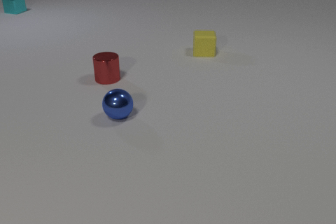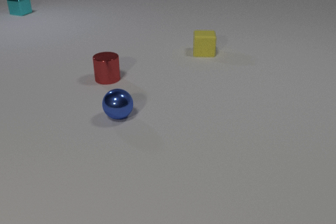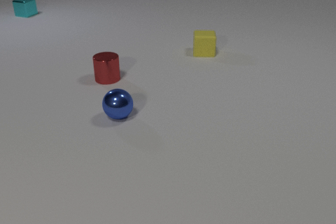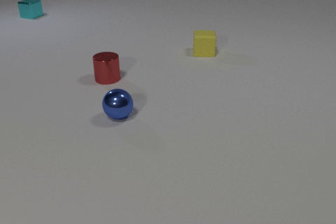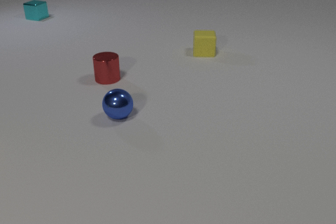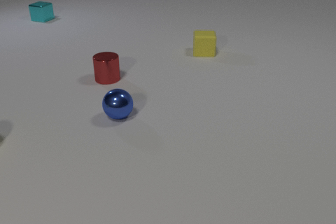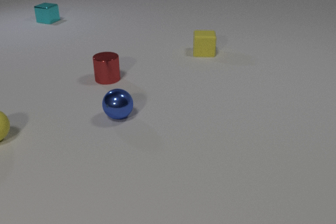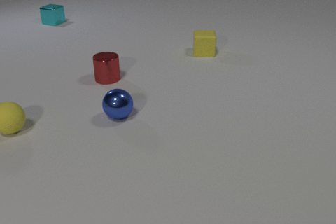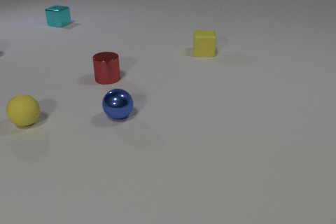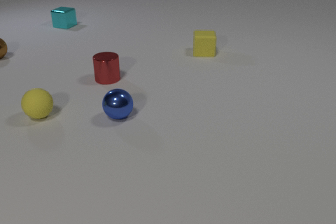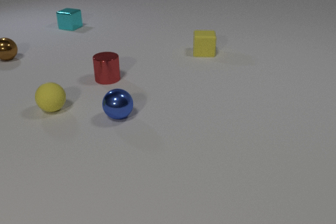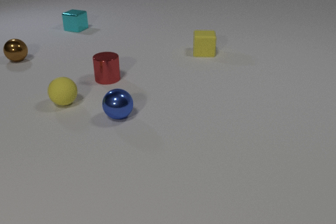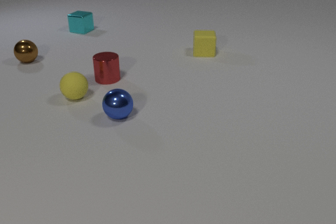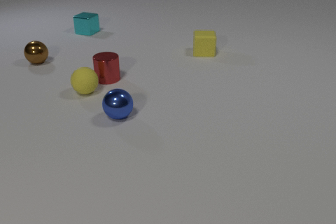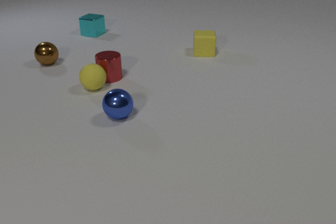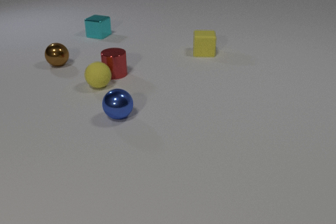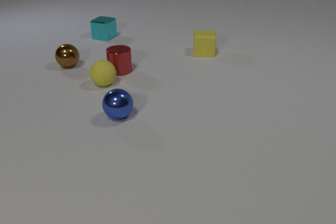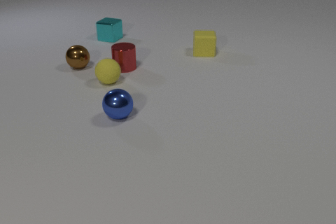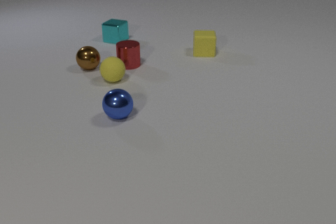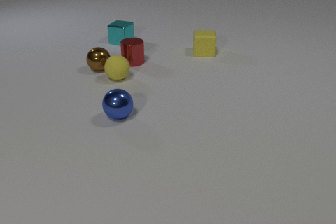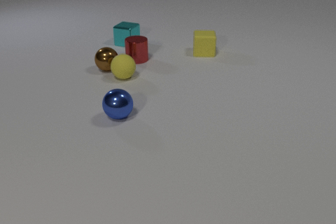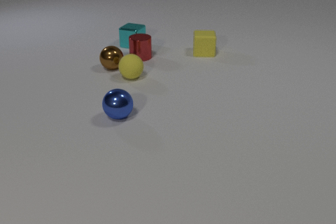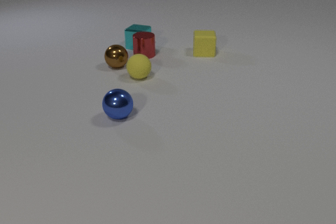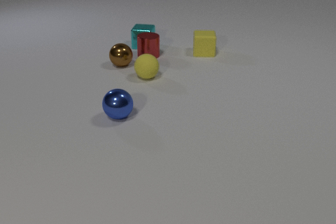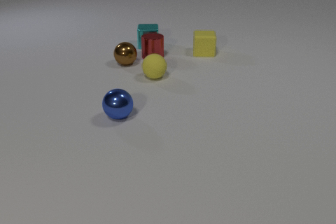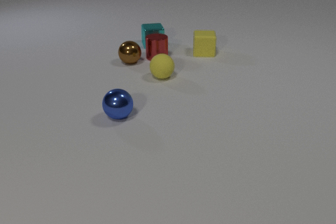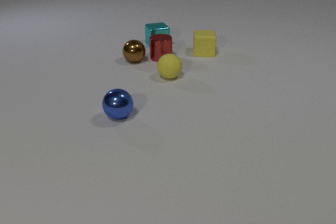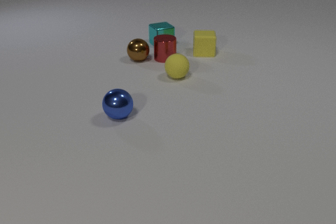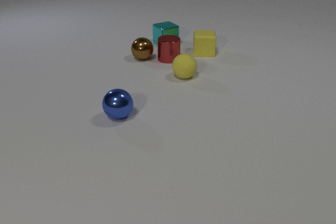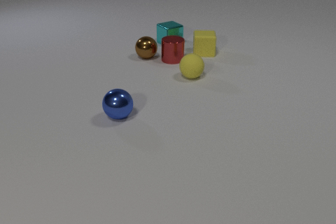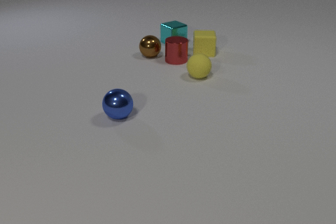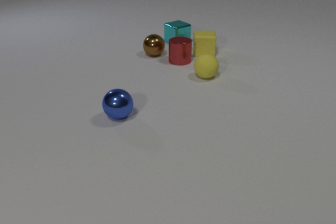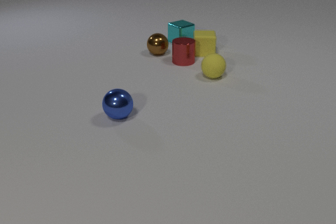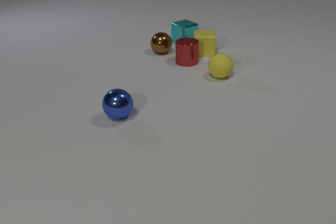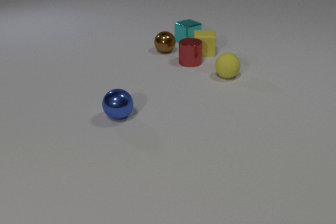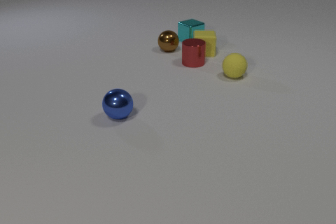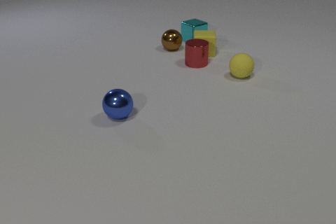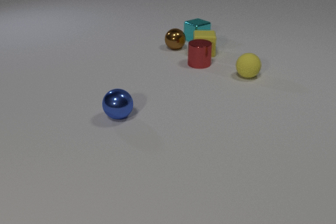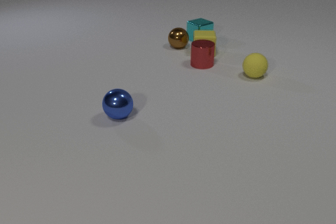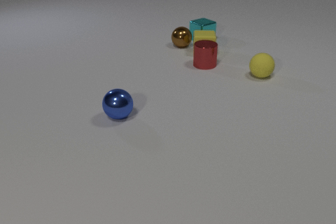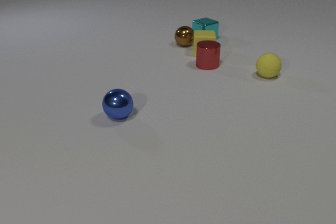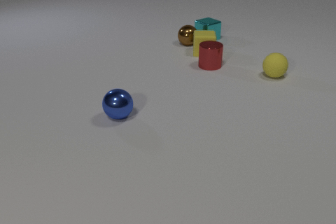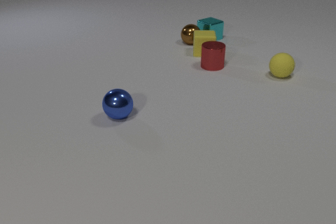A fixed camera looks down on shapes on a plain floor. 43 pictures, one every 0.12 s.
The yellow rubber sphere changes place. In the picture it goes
to the right.
The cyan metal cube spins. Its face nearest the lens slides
to the right.
0.00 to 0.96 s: The yellow rubber sphere comes in at the left edge, rolls to the right and away from the camera. The cyan metal cube slides toward the camera and to the right.
0.96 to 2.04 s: The yellow rubber sphere rolls to the right and away from the camera. The red metal cylinder slides away from the camera and to the right. The brown metal sphere comes in at the left edge, rolls to the right and toward the camera. The cyan metal cube slides toward the camera and to the right. The yellow rubber sphere and the red metal cylinder collide.
2.04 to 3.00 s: The yellow rubber sphere rolls to the right. The red metal cylinder slides to the right and away from the camera. The brown metal sphere rolls to the right. The cyan metal cube slides to the right and toward the camera, spins so that its near face slides to the right, counterclockwise seen from above. The yellow rubber sphere and the brown metal sphere collide. The red metal cylinder and the cyan metal cube collide.
3.00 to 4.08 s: The yellow rubber sphere rolls to the right. The red metal cylinder slides to the right and toward the camera. The brown metal sphere rolls to the right and away from the camera. The cyan metal cube slides to the right, spins counterclockwise seen from above by about 30 degrees, its near face sliding to the right.
4.08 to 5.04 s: The yellow rubber sphere rolls to the right. The red metal cylinder slides to the right. The brown metal sphere rolls to the right and away from the camera. The cyan metal cube slides to the right and away from the camera.
What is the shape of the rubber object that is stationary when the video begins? cube.
Are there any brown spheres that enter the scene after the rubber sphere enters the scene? yes.
How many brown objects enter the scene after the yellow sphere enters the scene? 1.
